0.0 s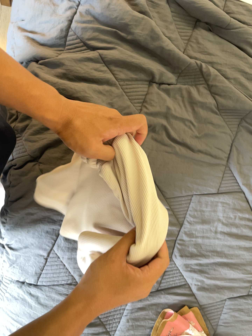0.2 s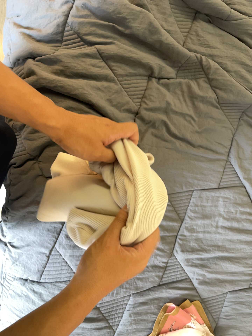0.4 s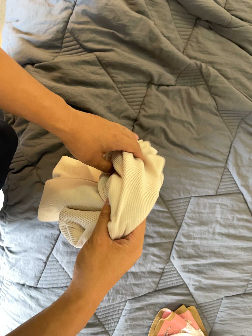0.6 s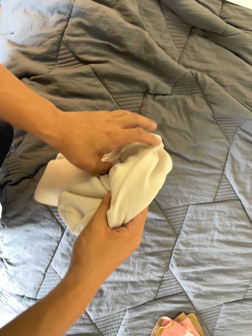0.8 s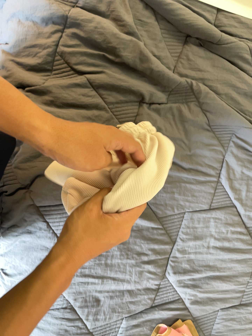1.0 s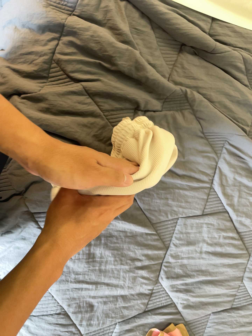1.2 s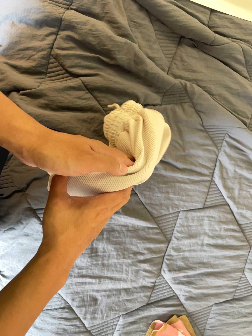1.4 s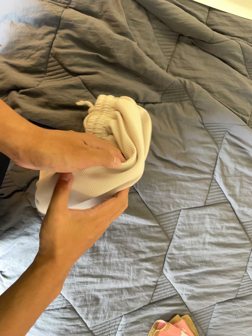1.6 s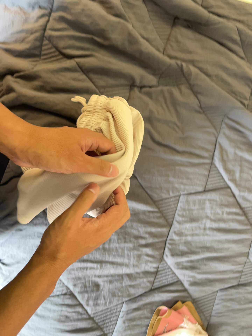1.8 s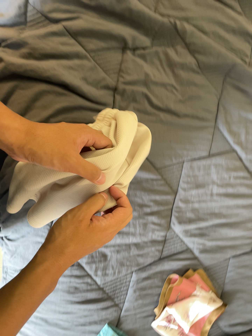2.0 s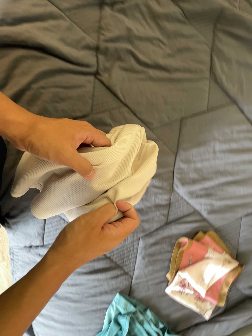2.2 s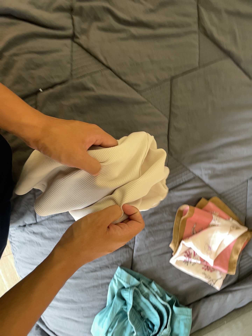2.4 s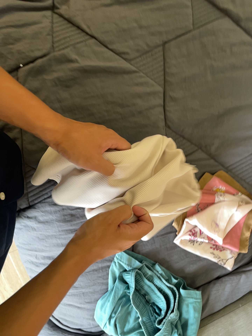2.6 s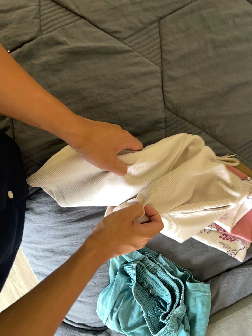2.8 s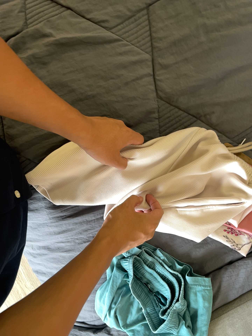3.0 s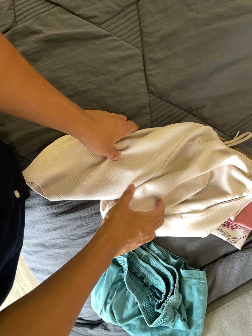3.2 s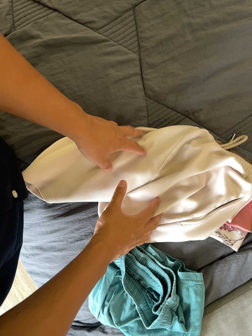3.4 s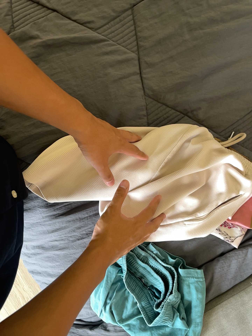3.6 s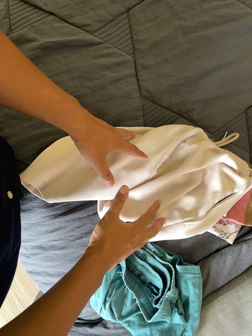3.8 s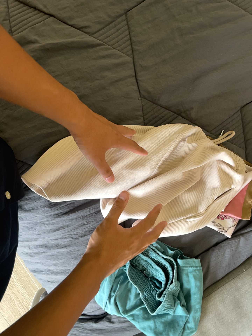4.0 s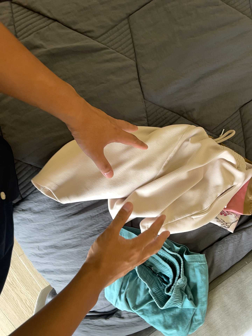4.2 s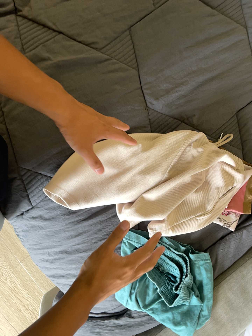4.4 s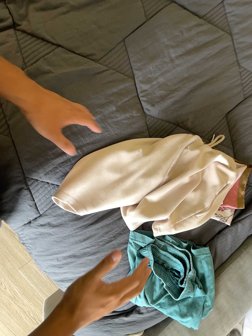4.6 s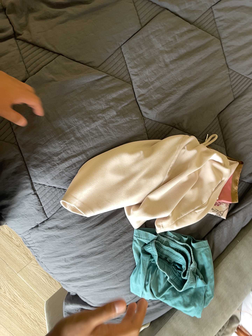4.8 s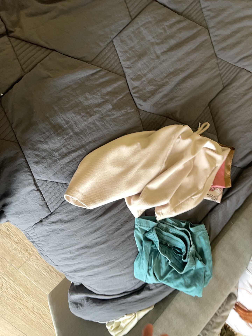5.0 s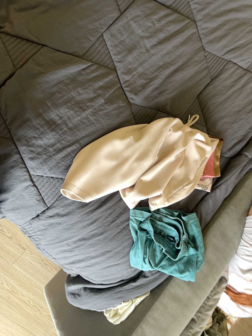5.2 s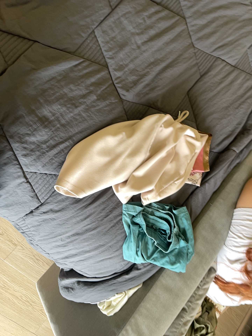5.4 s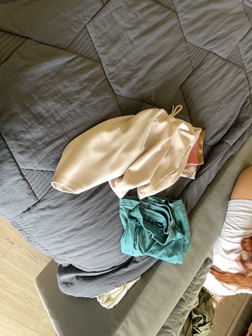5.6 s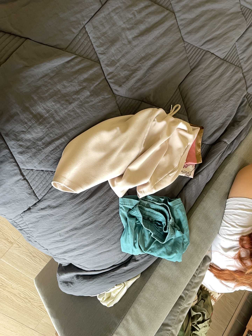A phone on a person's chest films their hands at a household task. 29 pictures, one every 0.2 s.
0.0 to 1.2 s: The camera travels toward the top of its view, about 10 cm.
1.2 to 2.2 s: The camera travels toward the bottom of its view and to its right, about 30 cm, so close, fixed things drift upward. It rolls about its line of sight by about 20 degrees, and the scene rotates counterclockwise.
2.2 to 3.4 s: The camera travels to its right, toward the bottom of its view and forward, about 20 cm. It rolls about its line of sight by about 10 degrees, and the scene rotates counterclockwise.
3.4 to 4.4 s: The camera pans to its right by about 10 degrees. It travels to its left and backward, about 18 cm.
4.4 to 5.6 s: The camera pans to its right by about 15 degrees. It travels to its left and backward, about 14 cm. It rolls about its line of sight by about 10 degrees, and the scene rotates counterclockwise.
The film runs backward here.
